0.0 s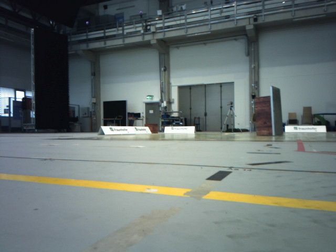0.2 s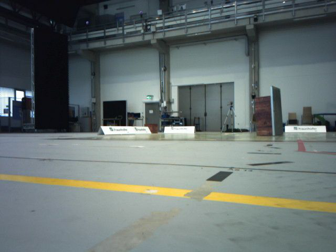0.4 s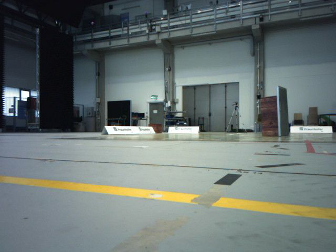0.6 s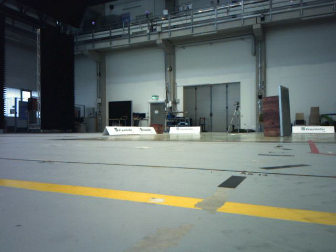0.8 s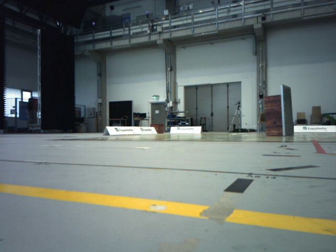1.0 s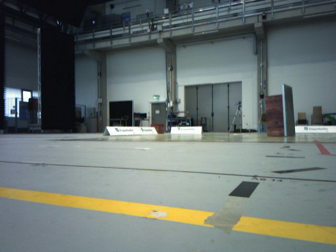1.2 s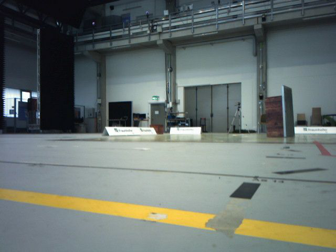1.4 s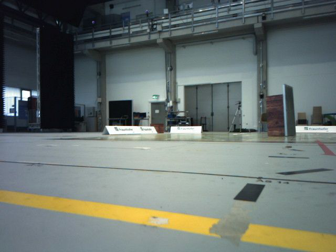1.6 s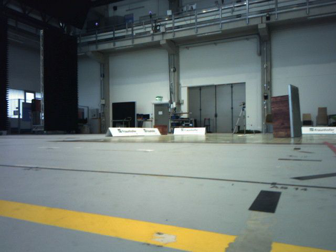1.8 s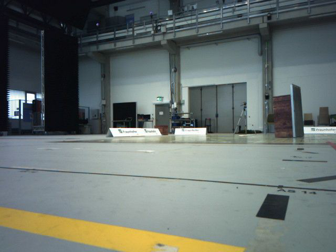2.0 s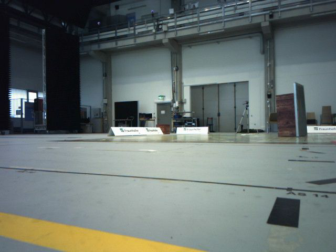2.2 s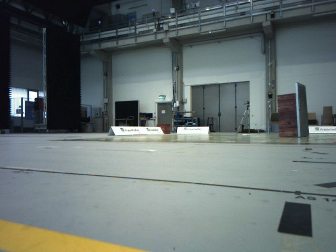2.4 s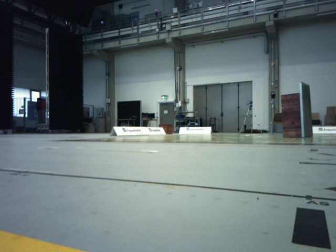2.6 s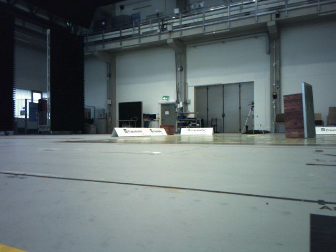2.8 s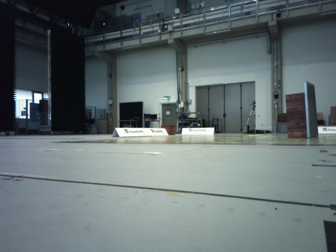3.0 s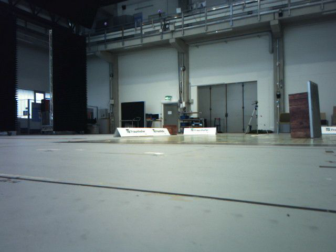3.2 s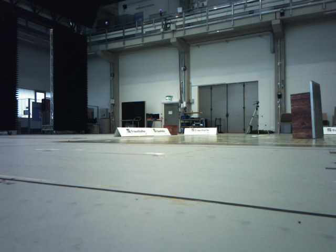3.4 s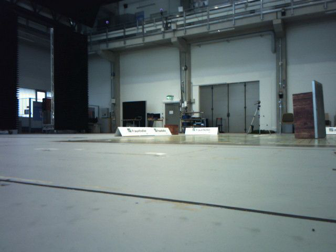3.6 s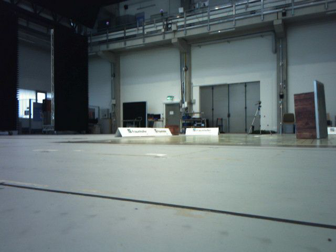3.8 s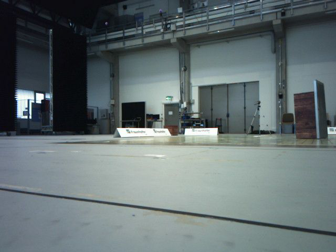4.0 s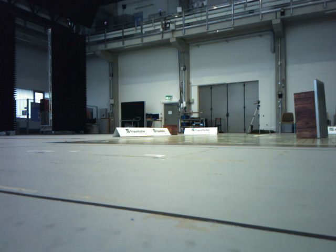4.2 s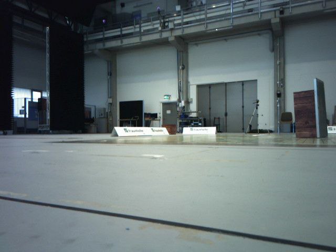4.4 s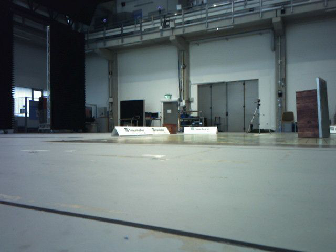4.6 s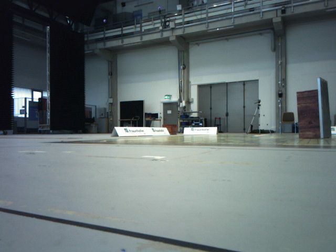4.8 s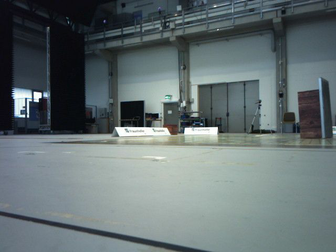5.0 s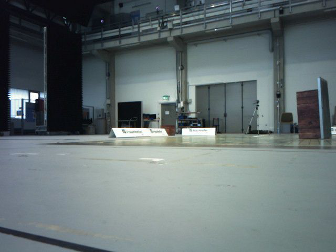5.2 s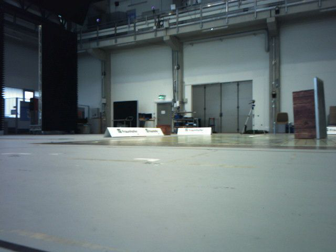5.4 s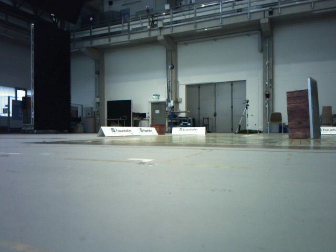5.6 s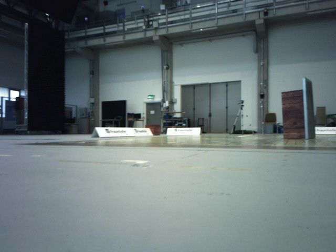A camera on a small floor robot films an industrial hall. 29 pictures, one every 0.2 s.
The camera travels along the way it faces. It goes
forward.
0.0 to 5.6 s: The camera travels forward, about 1.2 m, so what stands in front looms larger.
The film runs forward here.
